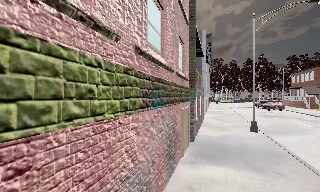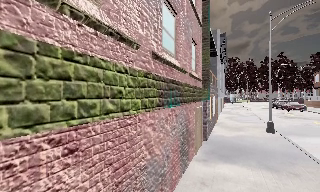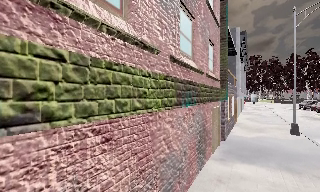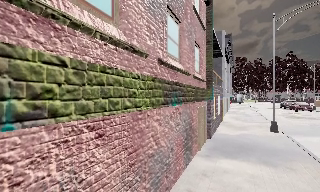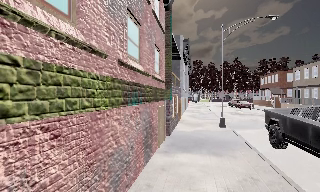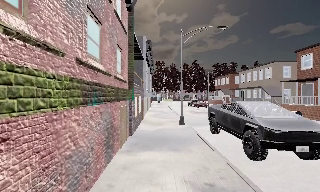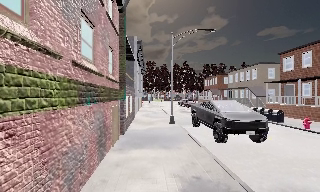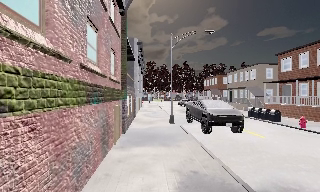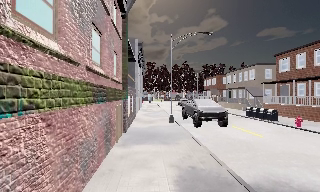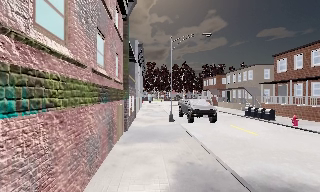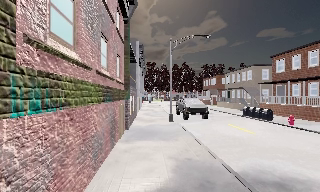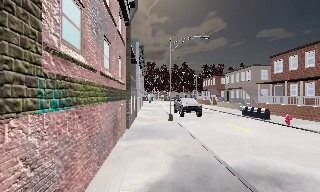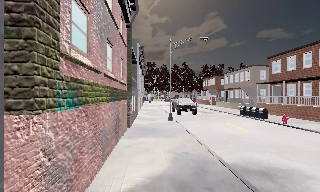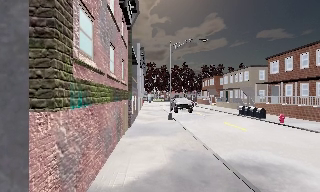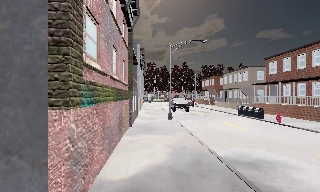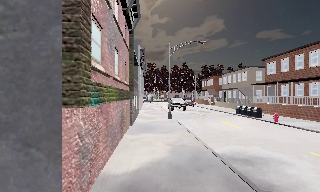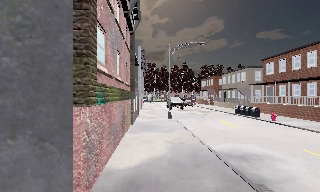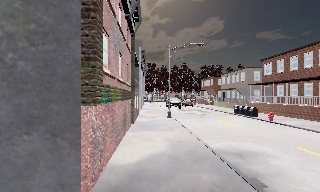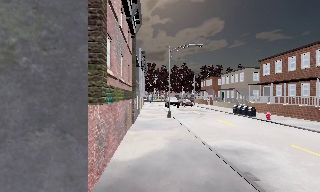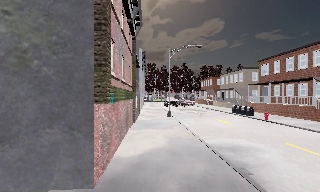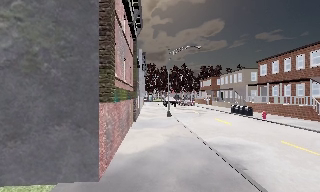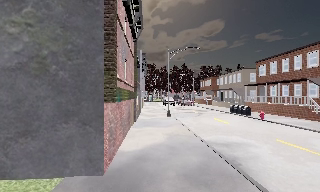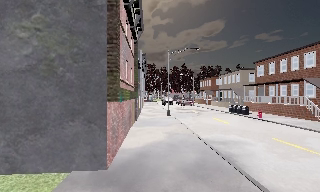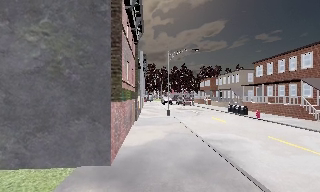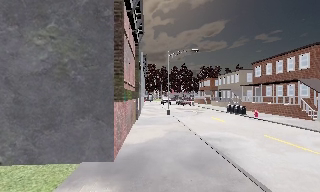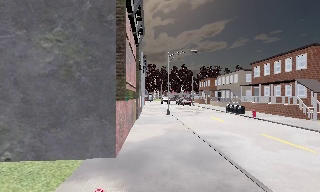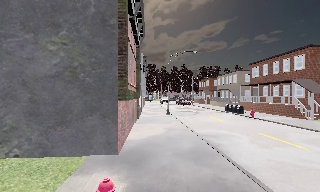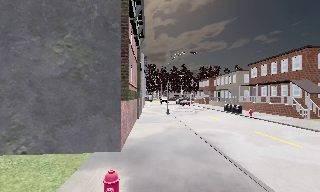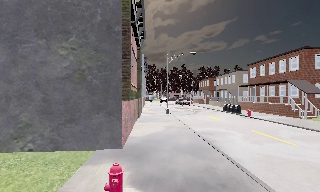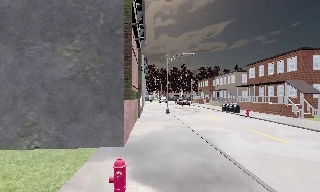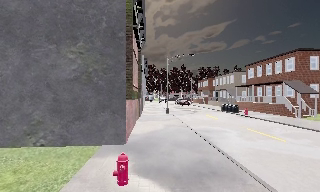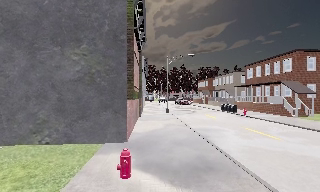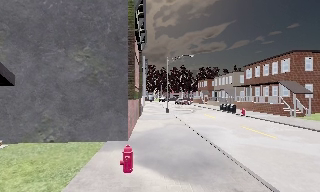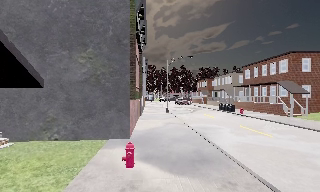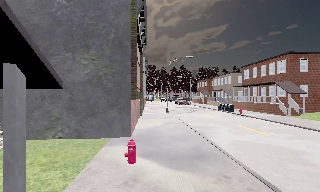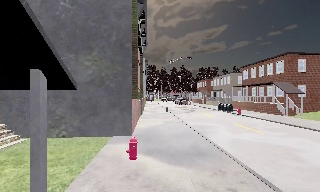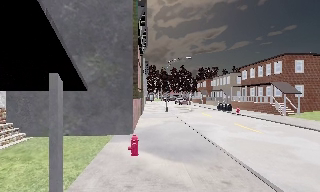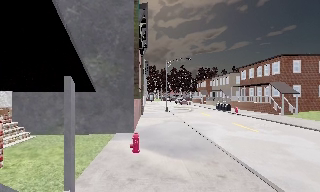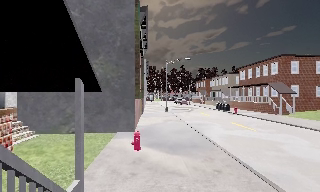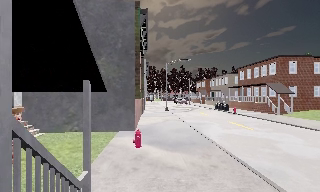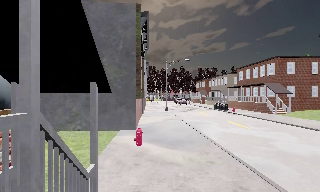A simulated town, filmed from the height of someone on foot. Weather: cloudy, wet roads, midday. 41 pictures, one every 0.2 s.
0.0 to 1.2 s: The camera pans to its right, which is clockwise from overhead, by about 25 degrees. It travels backward, about 1.5 m, so what stands in front gets smaller.
1.2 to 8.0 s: The camera travels backward, about 11 m, so what stands in front gets smaller.
The film runs backward here.
